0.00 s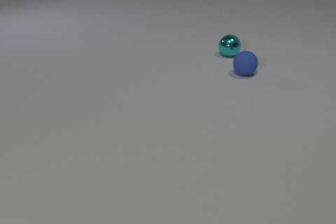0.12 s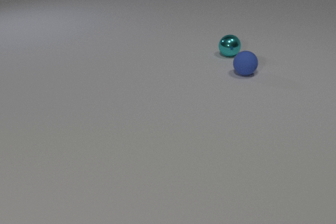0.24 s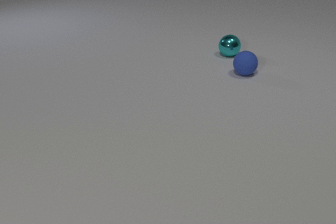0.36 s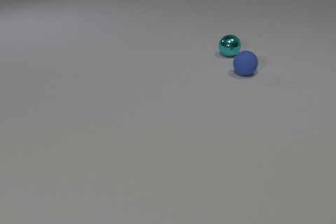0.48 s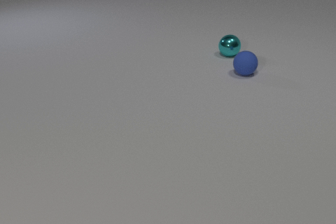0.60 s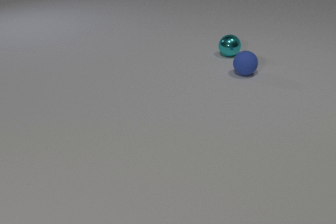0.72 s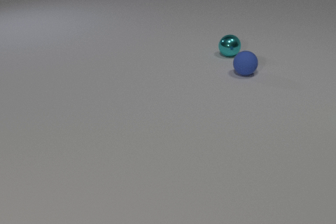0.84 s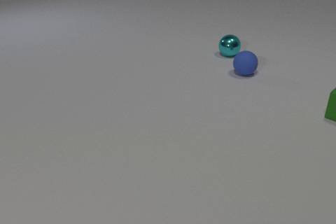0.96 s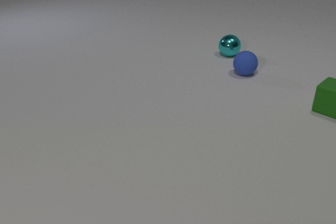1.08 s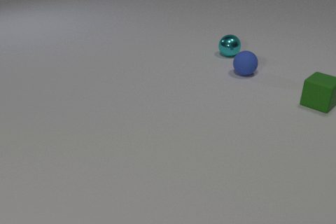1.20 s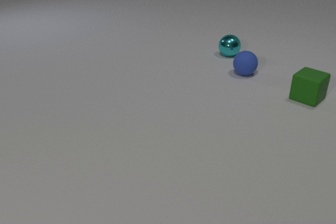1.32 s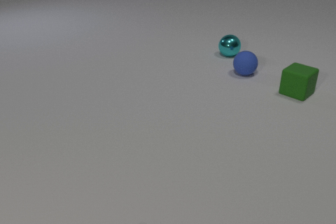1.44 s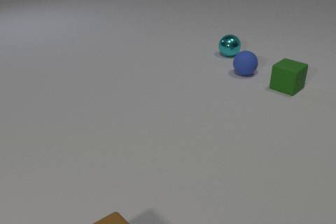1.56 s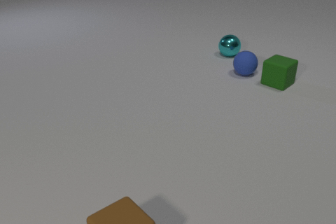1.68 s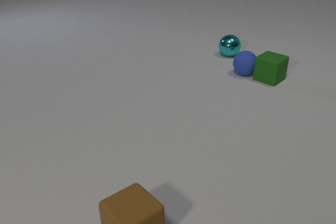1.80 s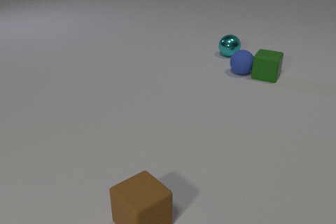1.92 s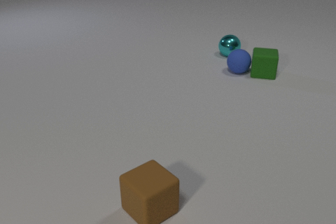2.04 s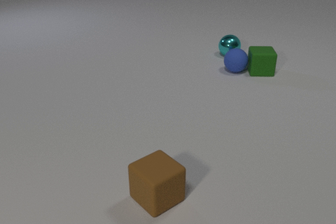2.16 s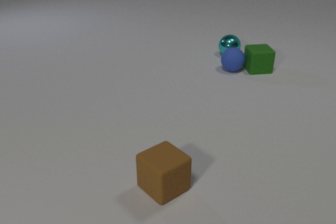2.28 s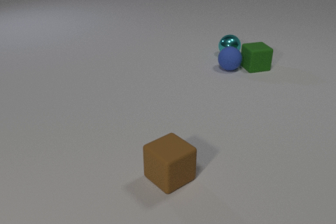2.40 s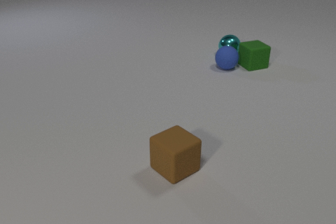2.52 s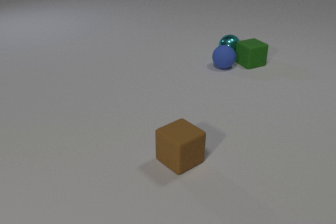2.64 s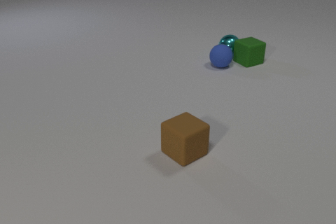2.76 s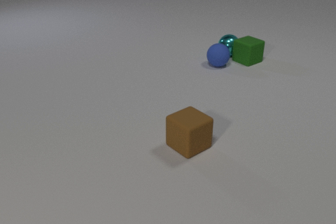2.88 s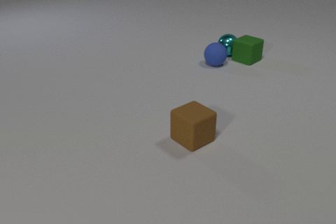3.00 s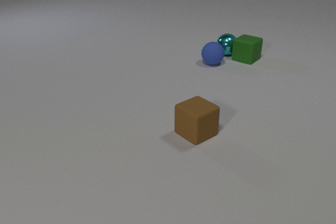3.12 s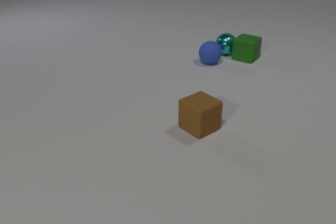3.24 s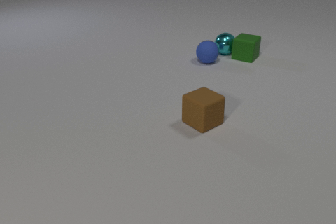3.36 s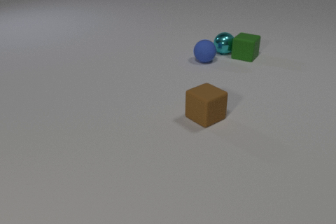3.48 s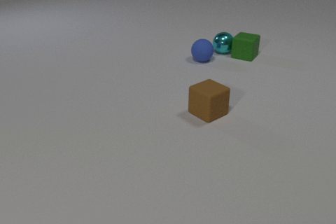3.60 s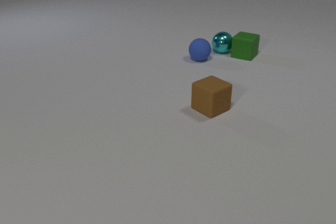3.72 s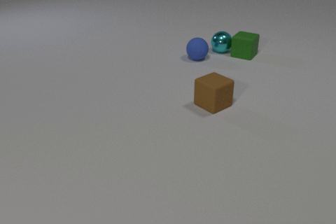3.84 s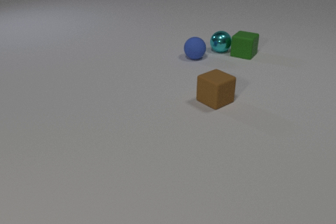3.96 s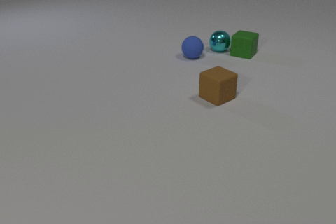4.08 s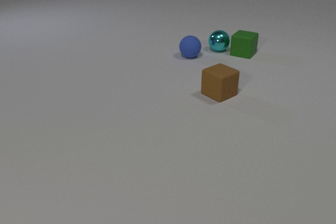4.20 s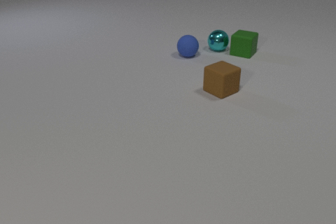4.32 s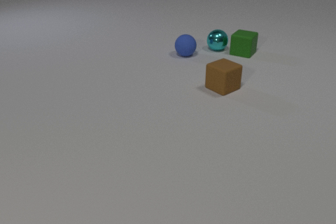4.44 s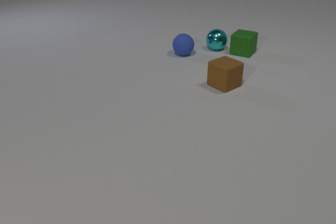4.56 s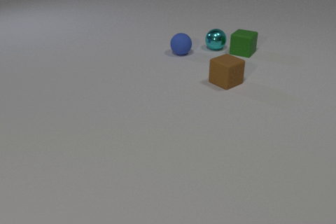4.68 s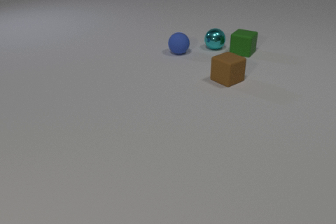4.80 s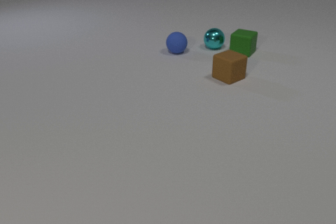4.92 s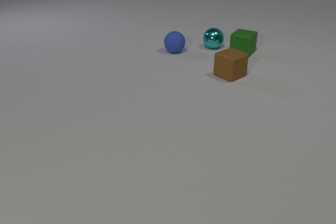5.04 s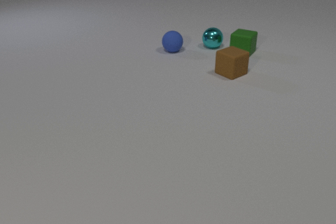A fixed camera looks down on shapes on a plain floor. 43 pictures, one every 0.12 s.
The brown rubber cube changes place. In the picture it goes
away from the camera.
The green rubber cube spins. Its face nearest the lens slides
to the right.
0.00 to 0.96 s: The green rubber cube comes in at the right edge, slides to the left and away from the camera.
0.96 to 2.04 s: The green rubber cube slides to the left and away from the camera, spins so that its near face slides to the right, counterclockwise seen from above. The blue rubber sphere rolls to the left and away from the camera. The brown rubber cube comes in at the bottom edge, slides away from the camera and to the right. The green rubber cube and the blue rubber sphere collide.
2.04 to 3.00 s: The green rubber cube slides away from the camera and to the left, spins so that its near face slides to the right, counterclockwise seen from above. The blue rubber sphere rolls to the left and away from the camera. The brown rubber cube slides away from the camera. The green rubber cube and the cyan metal sphere collide.
3.00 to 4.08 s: The green rubber cube slides away from the camera. The blue rubber sphere rolls to the left and away from the camera. The cyan metal sphere rolls away from the camera and to the left. The brown rubber cube slides away from the camera.
4.08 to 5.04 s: The green rubber cube moves, and ends about where it began. The blue rubber sphere rolls to the left and away from the camera. The cyan metal sphere rolls away from the camera and to the left. The brown rubber cube slides away from the camera.
What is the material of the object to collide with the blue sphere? rubber.
What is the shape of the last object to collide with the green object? sphere.
How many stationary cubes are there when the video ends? 1.
